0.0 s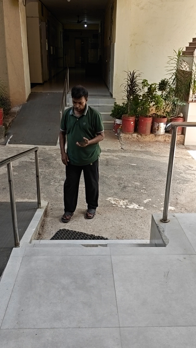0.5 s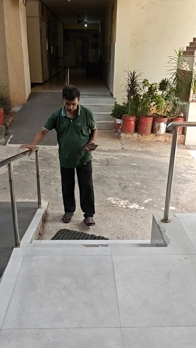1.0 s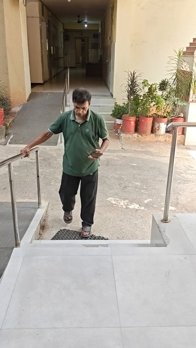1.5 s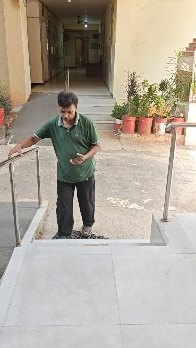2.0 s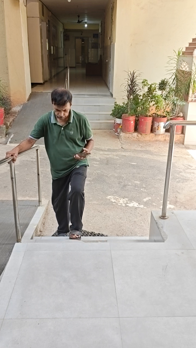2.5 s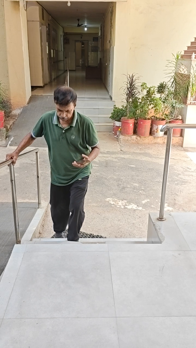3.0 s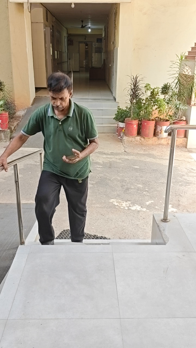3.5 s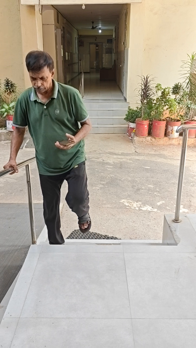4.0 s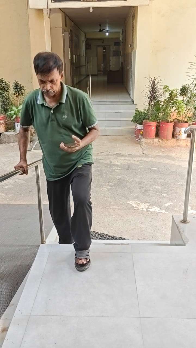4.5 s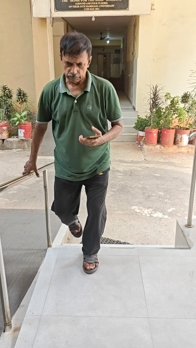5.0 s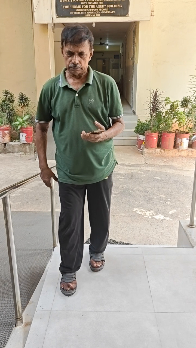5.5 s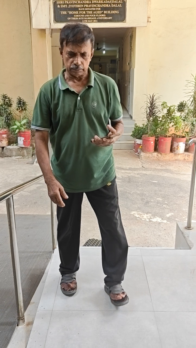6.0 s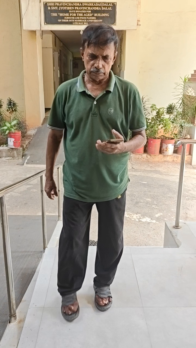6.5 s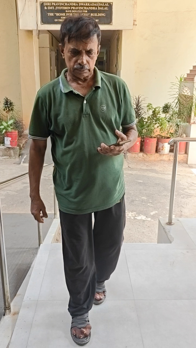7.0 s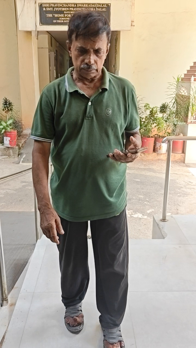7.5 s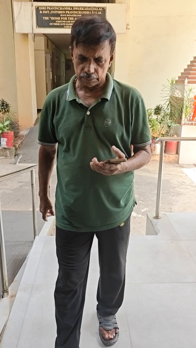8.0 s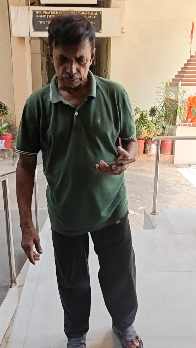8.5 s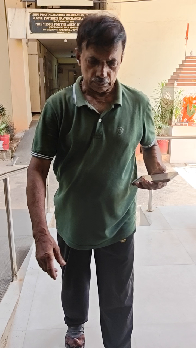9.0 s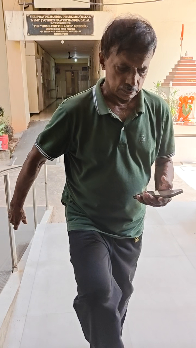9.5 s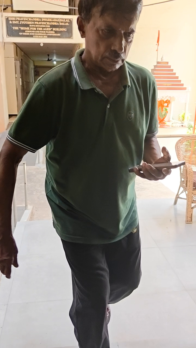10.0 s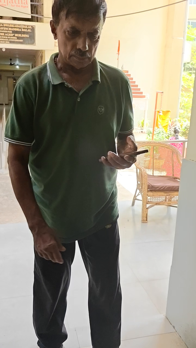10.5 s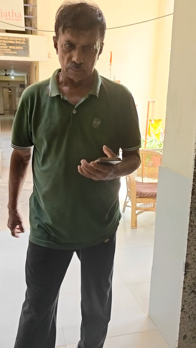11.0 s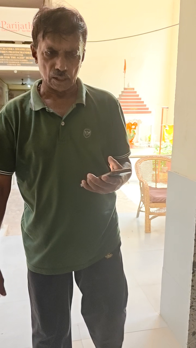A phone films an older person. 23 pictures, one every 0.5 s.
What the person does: Climbing stairs.
